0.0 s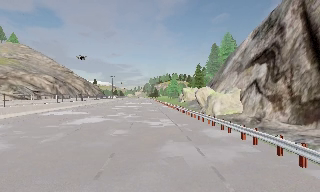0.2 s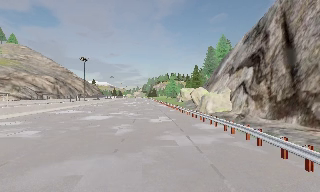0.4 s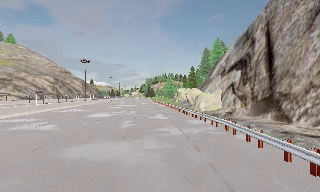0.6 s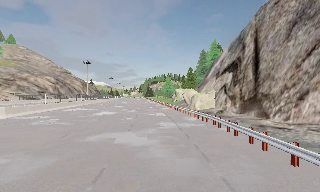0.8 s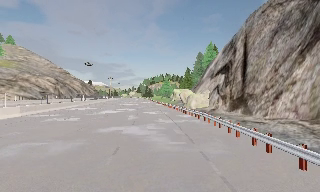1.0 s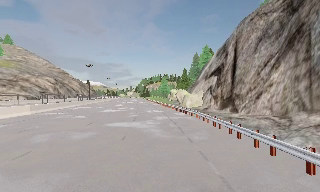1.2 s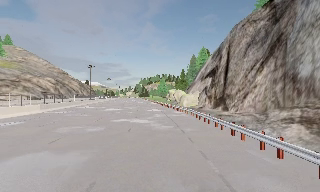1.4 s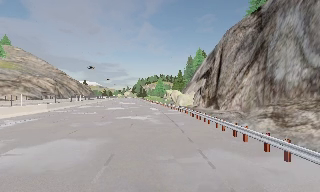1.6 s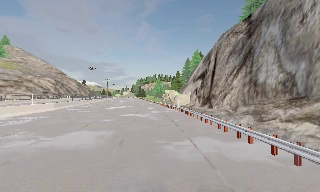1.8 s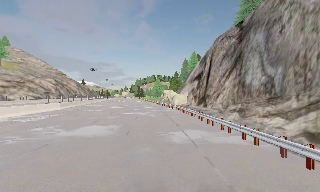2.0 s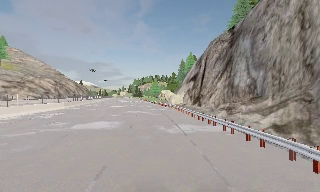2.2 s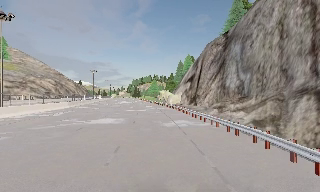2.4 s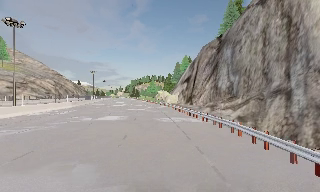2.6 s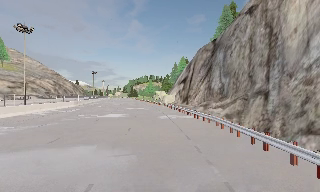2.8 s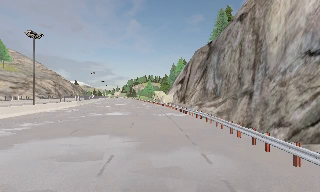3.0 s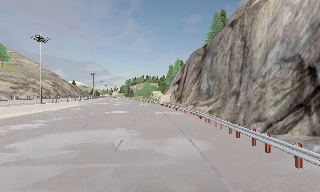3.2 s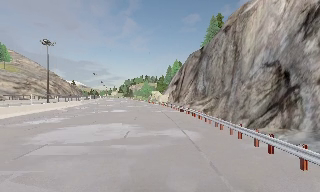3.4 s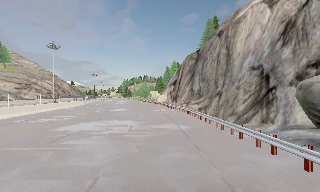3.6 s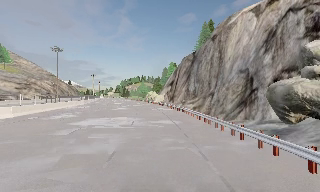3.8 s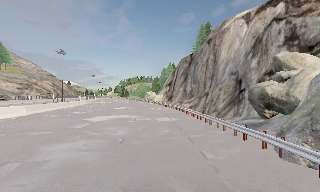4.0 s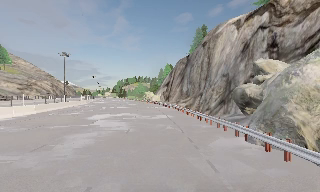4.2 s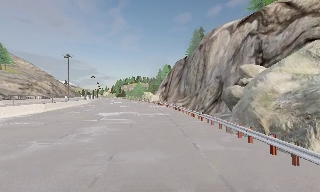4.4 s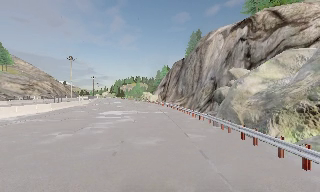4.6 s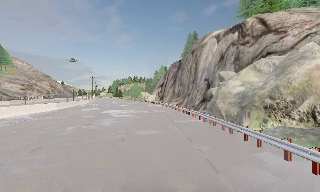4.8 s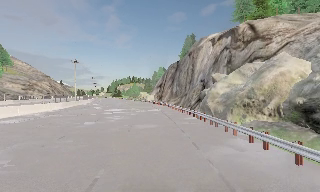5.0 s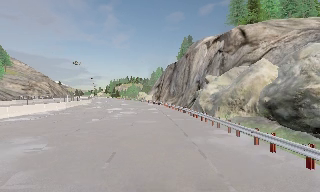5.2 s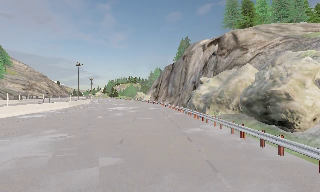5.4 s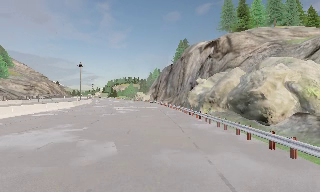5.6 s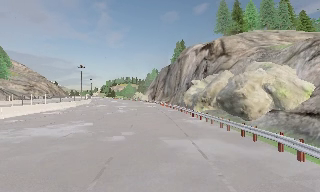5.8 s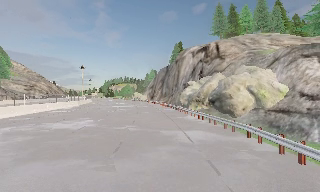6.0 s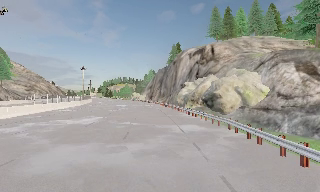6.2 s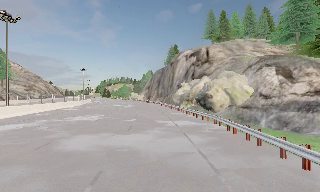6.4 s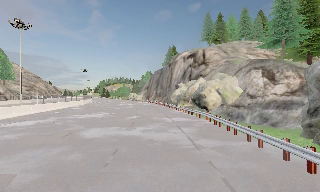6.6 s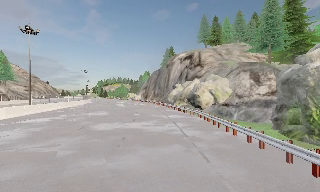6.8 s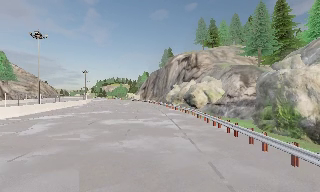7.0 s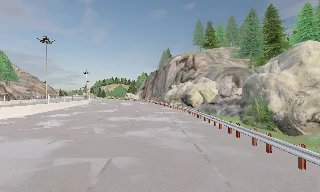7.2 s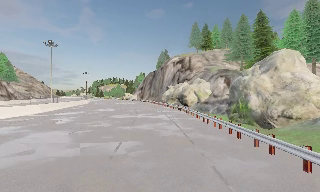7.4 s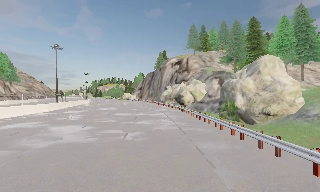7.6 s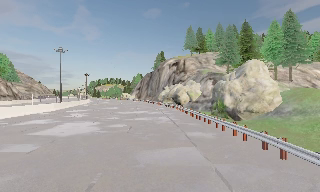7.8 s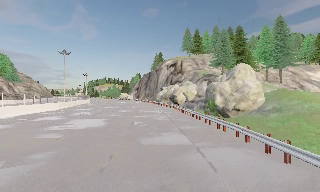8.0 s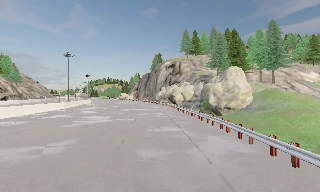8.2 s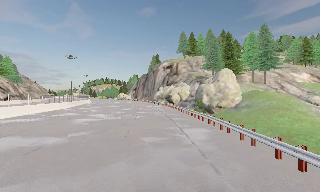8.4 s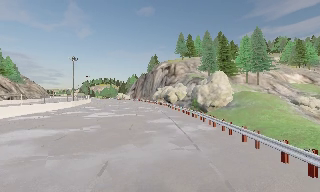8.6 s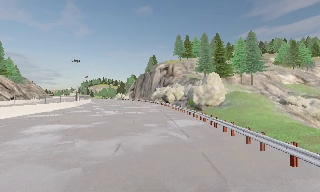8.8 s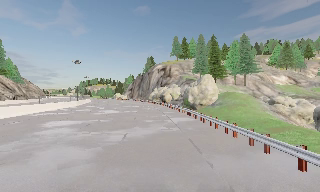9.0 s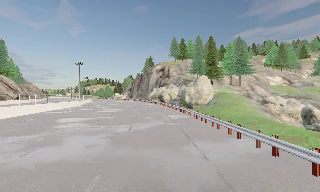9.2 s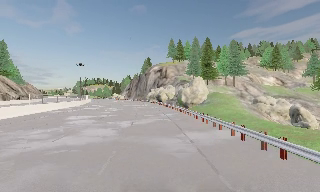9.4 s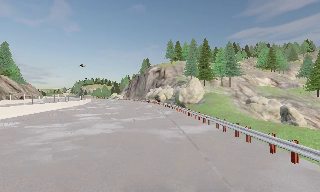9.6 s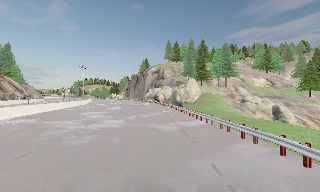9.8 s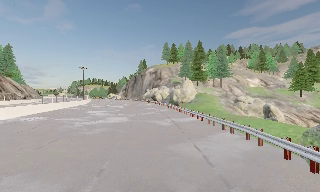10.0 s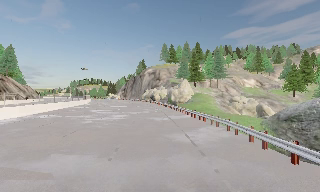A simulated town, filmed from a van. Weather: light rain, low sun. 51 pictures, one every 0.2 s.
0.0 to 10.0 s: The camera swings to its right by about 30 degrees, and the scene slides to the left. It travels backward, about 105 m.
The film runs backward here.
